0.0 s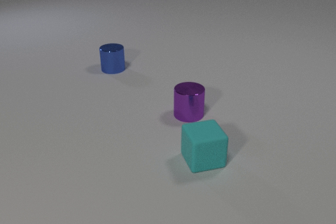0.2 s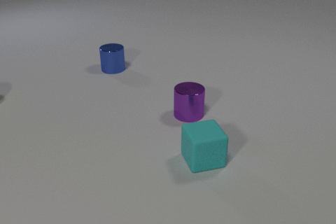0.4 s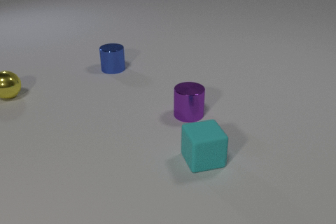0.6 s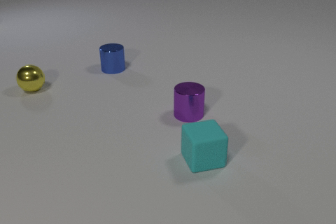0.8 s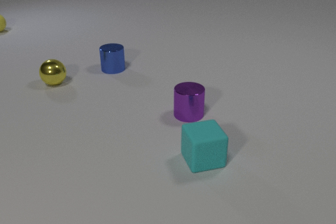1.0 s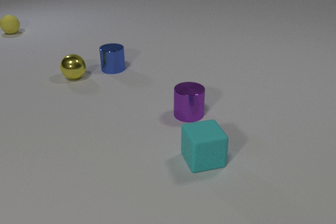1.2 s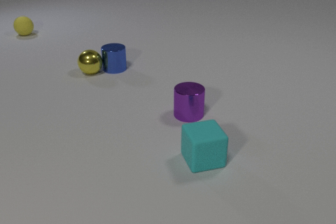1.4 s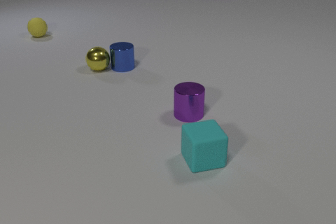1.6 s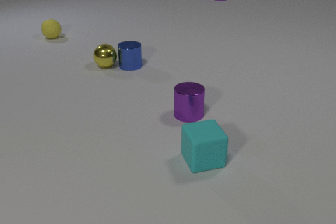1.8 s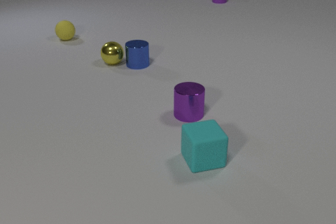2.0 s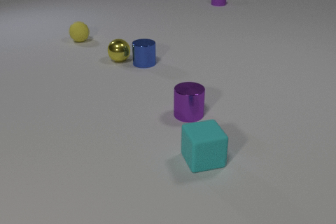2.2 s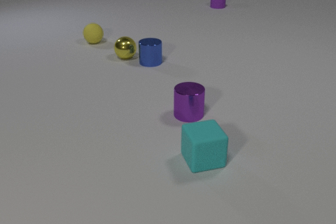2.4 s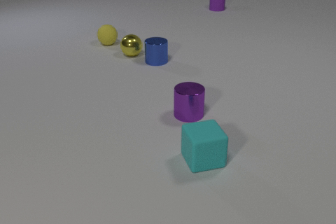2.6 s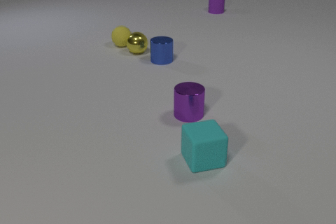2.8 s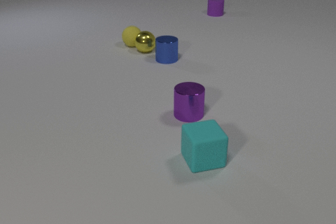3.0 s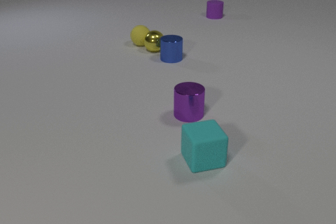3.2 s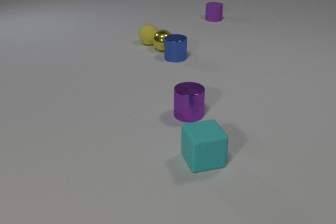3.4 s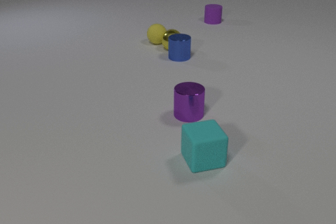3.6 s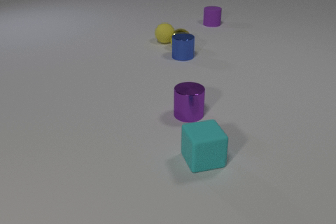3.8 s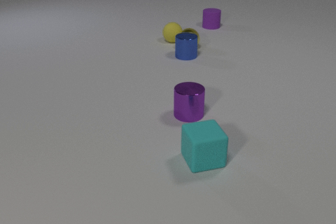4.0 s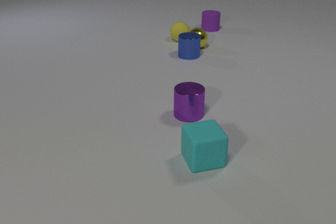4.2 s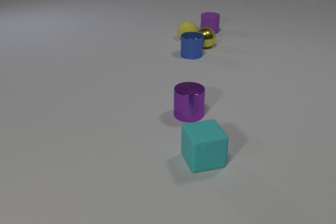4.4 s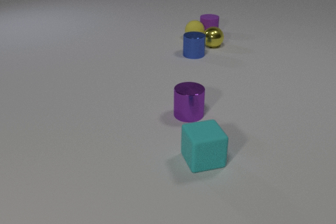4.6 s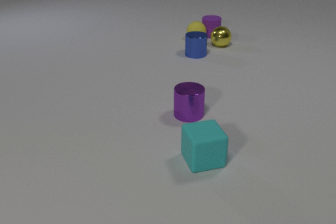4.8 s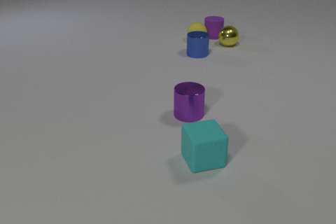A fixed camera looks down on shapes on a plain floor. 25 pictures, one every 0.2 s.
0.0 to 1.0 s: The yellow metal sphere comes in at the left edge, rolls to the right. The yellow rubber sphere comes in at the left edge, rolls to the right and toward the camera.
1.0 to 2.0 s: The yellow metal sphere rolls to the right and away from the camera. The blue metal cylinder slides to the right. The purple rubber cylinder comes in at the top edge, slides toward the camera. The yellow rubber sphere rolls to the right and toward the camera. The yellow metal sphere and the blue metal cylinder collide.
2.0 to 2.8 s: The yellow metal sphere rolls to the right and away from the camera. The blue metal cylinder slides to the right and away from the camera. The purple rubber cylinder slides toward the camera. The yellow rubber sphere rolls to the right and toward the camera. The yellow metal sphere and the yellow rubber sphere collide.
2.8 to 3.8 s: The yellow metal sphere rolls to the right. The blue metal cylinder slides to the right and away from the camera. The purple rubber cylinder slides toward the camera. The yellow rubber sphere rolls to the right.
3.8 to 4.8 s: The yellow metal sphere rolls to the right. The blue metal cylinder slides to the right and away from the camera. The purple rubber cylinder slides toward the camera. The yellow rubber sphere rolls to the right. The purple rubber cylinder and the yellow rubber sphere collide.
Are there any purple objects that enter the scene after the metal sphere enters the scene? yes.
How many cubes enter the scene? 0.
What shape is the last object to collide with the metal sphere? sphere.
